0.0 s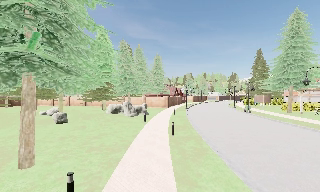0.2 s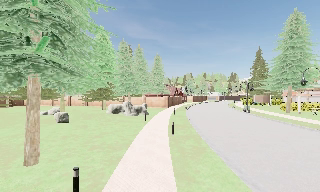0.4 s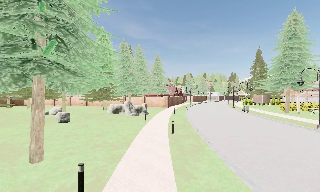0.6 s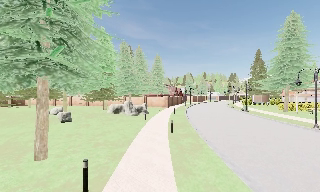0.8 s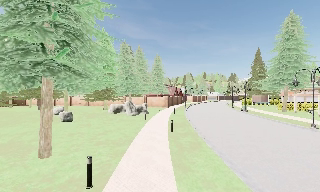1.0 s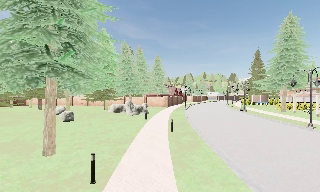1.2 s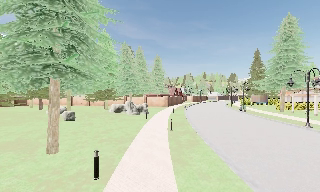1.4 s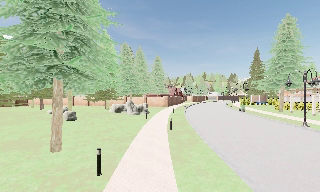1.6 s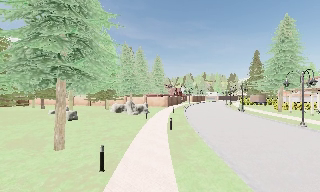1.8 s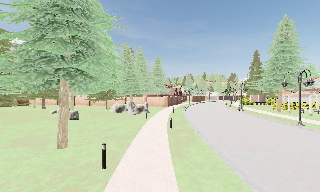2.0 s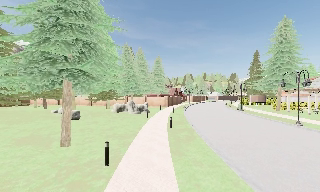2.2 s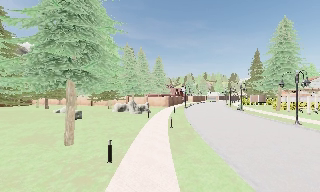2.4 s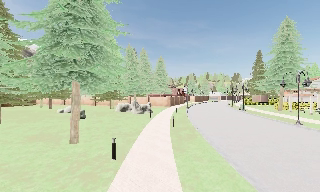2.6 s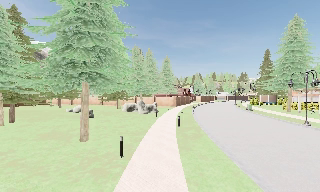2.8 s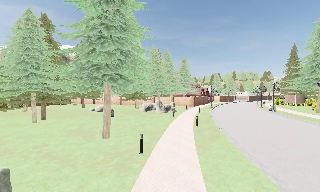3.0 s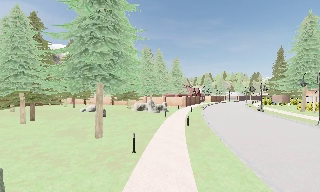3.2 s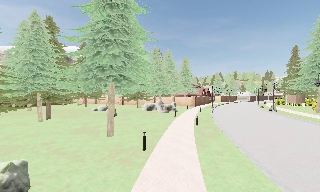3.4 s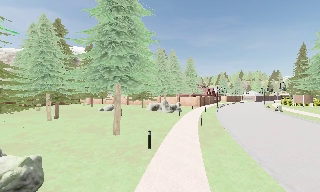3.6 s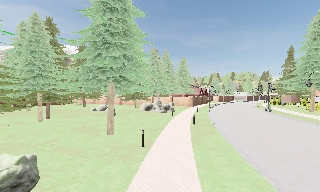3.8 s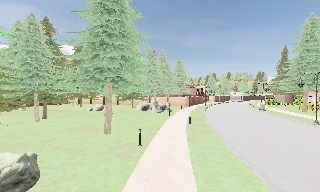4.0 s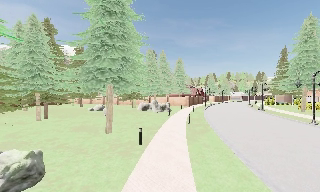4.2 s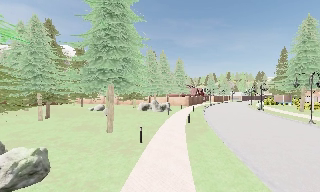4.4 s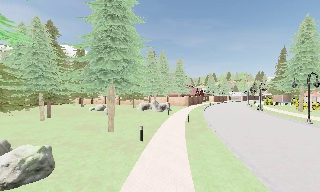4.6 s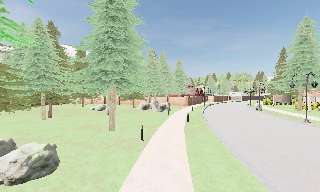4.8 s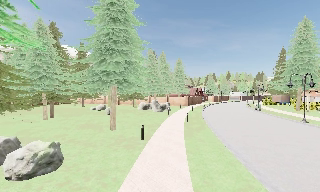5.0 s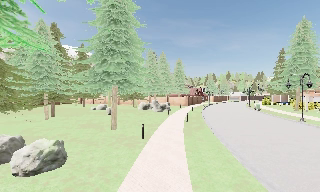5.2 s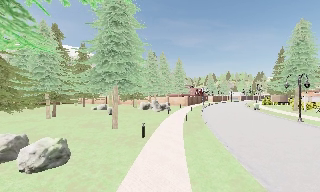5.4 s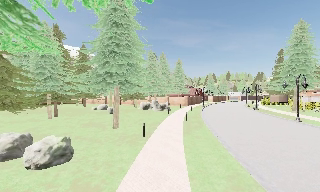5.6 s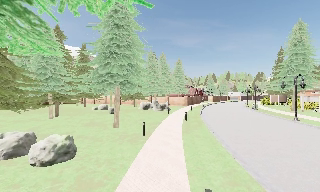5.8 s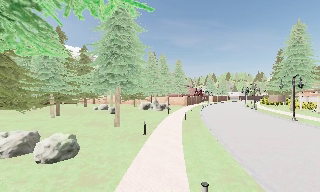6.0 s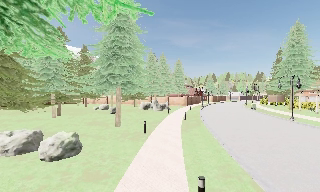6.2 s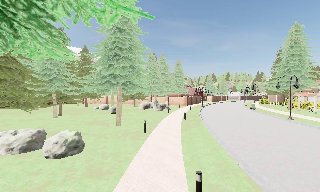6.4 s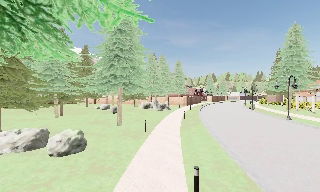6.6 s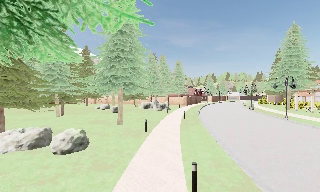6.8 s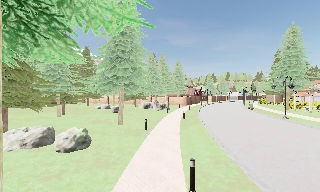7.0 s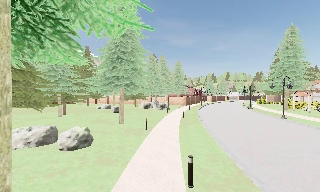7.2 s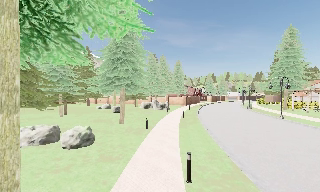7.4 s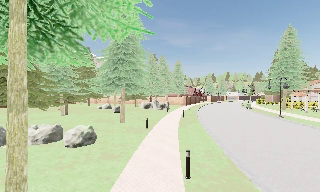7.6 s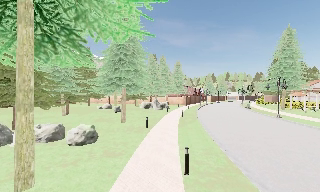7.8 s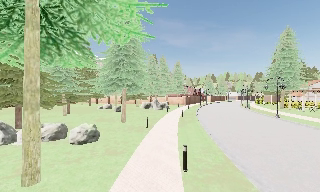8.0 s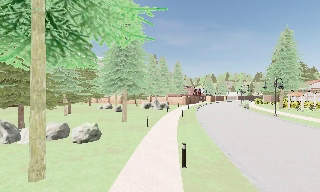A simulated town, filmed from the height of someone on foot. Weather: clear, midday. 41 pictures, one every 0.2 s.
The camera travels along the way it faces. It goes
backward.
0.0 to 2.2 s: The camera travels backward, about 2.5 m, so what stands in front gets smaller.
2.2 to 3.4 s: The scene slides to the right, as the camera pans about 10 degrees to its left. It travels backward, about 1.5 m, so what stands in front gets smaller.
3.4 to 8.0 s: The camera travels backward, about 5 m, so what stands in front gets smaller.
The film runs backward here.
